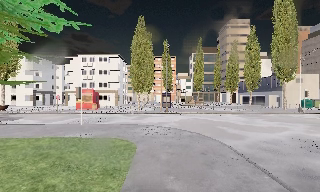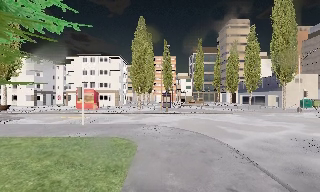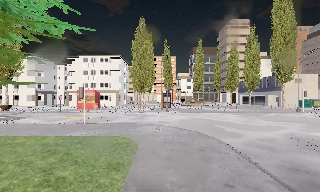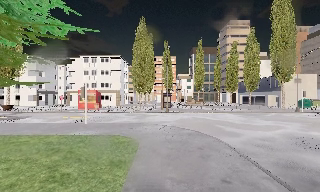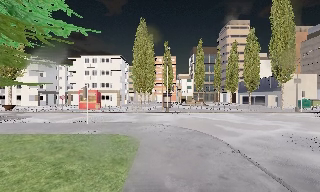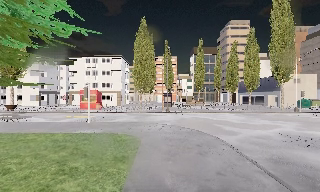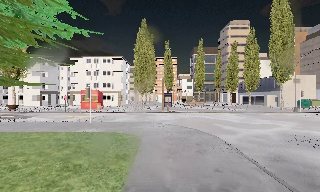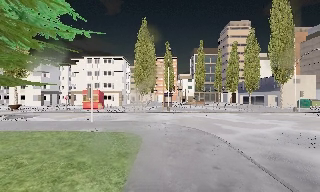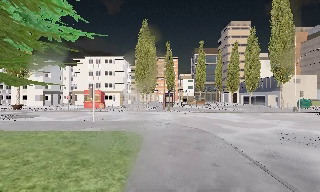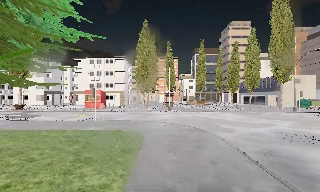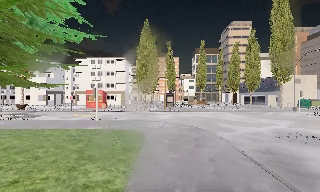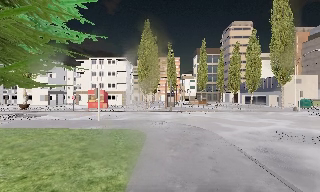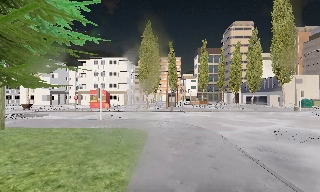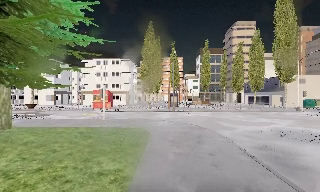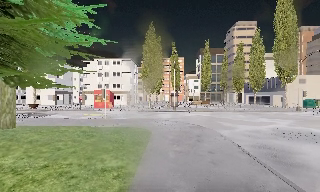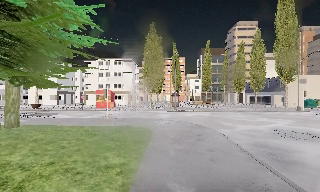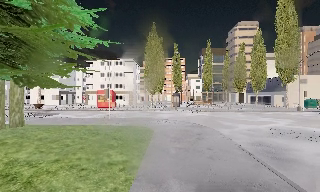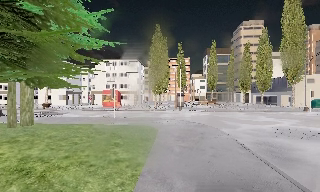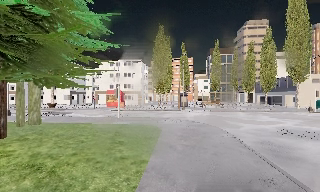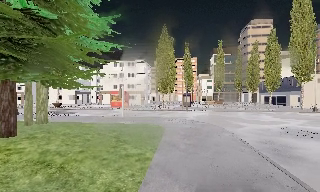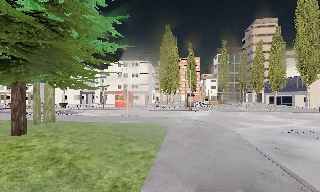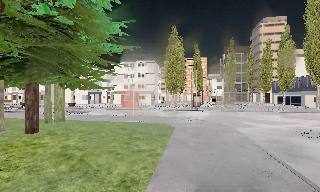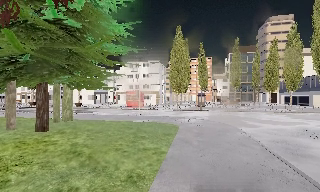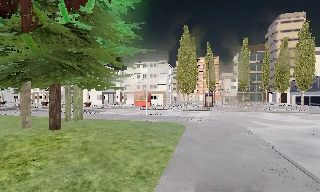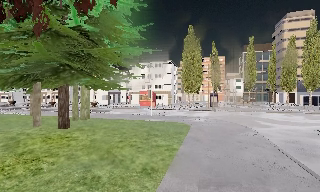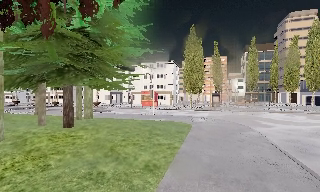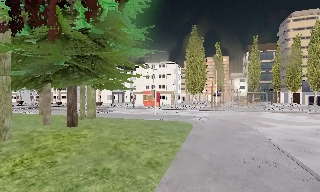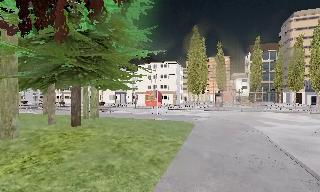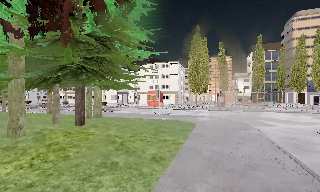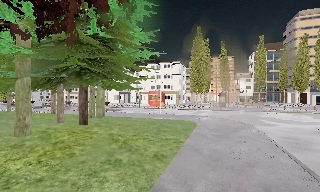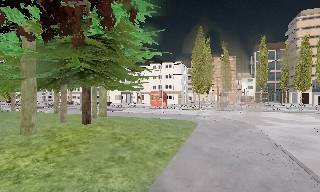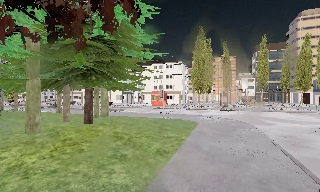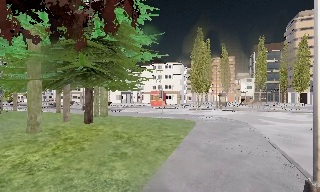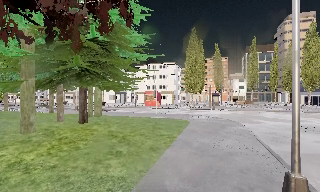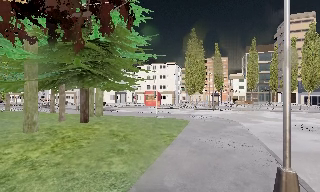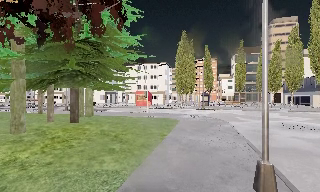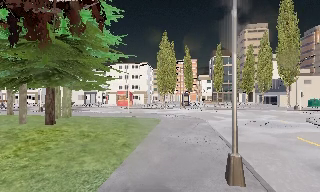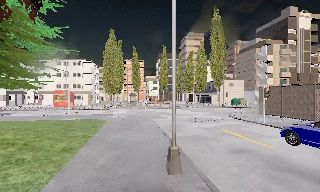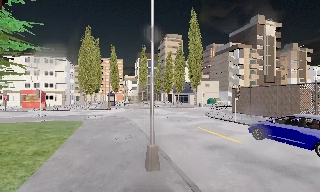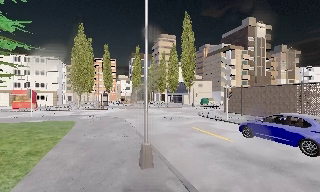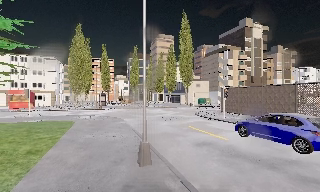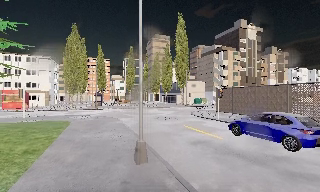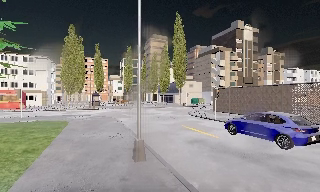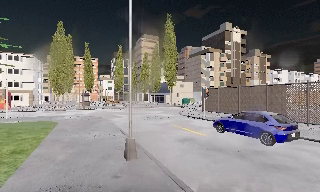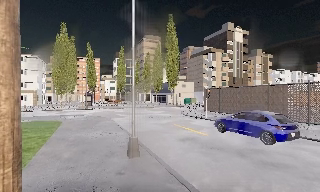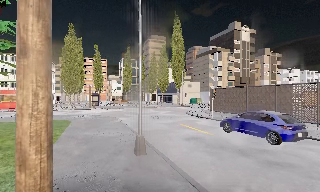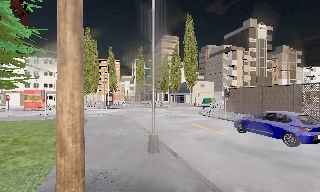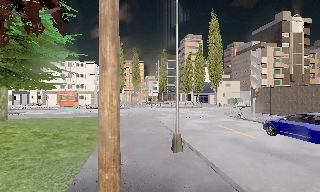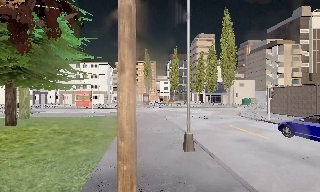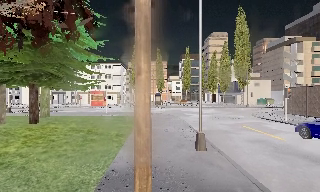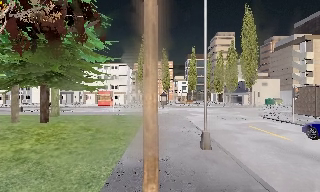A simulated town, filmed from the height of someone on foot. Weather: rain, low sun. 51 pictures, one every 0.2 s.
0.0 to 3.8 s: The camera travels backward, about 3.5 m, so what stands in front gets smaller.
3.8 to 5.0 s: The camera pans to its left, which is counterclockwise from overhead, by about 10 degrees. It travels backward, about 1 m, so what stands in front gets smaller.
5.0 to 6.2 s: The camera travels backward, about 1.5 m, so what stands in front gets smaller.
6.2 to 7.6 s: The scene slides to the left, as the camera pans about 40 degrees to its right. It travels backward, about 1.5 m.
7.6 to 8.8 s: The camera travels backward, about 1 m, so what stands in front gets smaller.
8.8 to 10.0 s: The camera pans to its left, which is counterclockwise from overhead, by about 25 degrees. It travels backward, about 1 m, so what stands in front gets smaller.
The film runs backward here.
